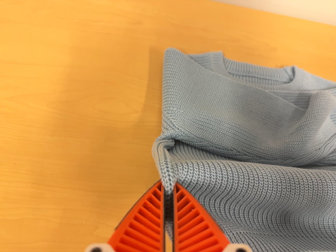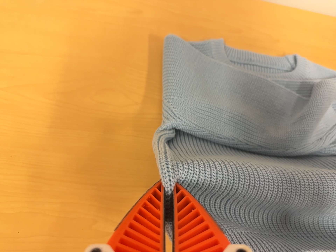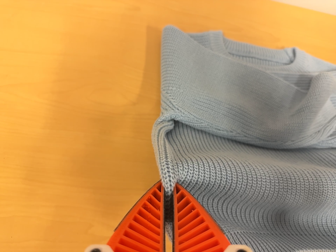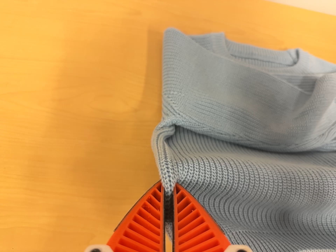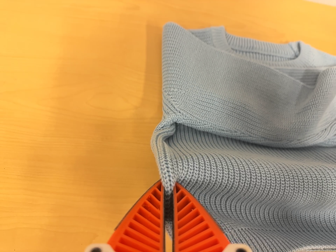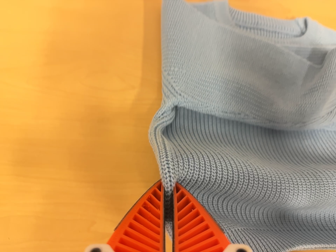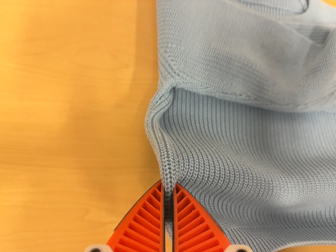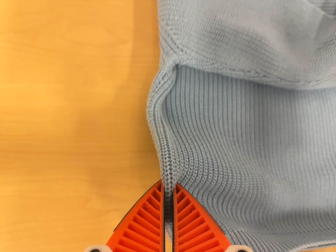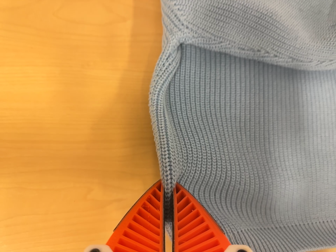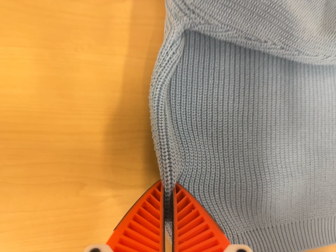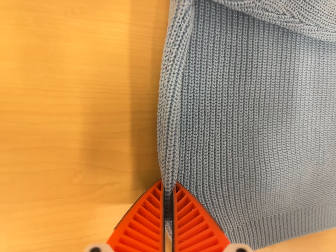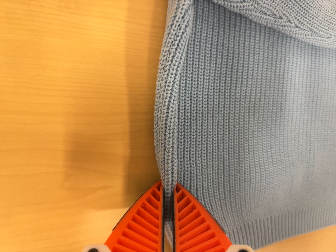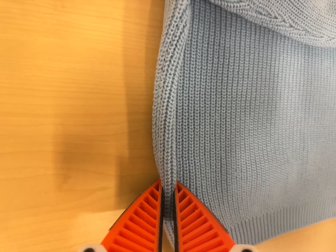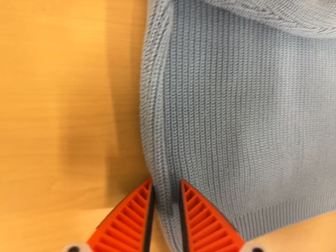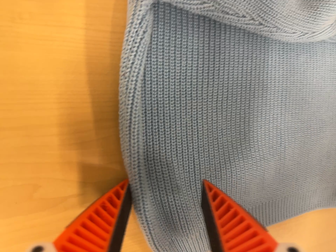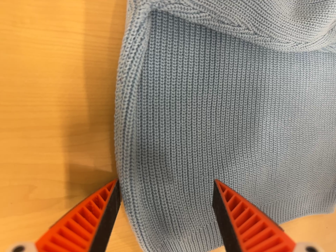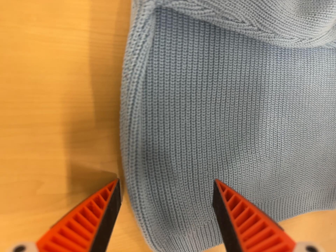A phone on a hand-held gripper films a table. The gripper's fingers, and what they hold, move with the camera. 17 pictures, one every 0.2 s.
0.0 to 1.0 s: The camera travels forward, about 5 cm, so what stands in front looms larger. Its aim tips toward the bottom of its view by about 10 degrees, and the scene shifts upward.
1.0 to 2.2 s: The camera pans to its right by about 15 degrees. It travels forward and to its left, about 12 cm, so what stands in front looms larger. Its aim tips toward the bottom of its view by about 20 degrees, and the scene shifts upward.
2.2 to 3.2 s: The camera shifts only a little, or ends up much as it began.
The film runs backward here.
